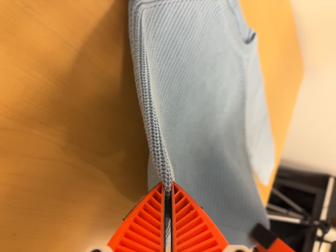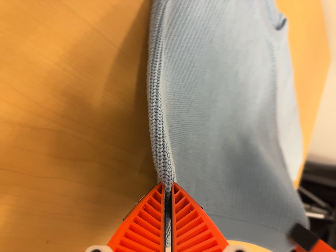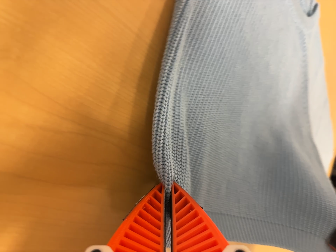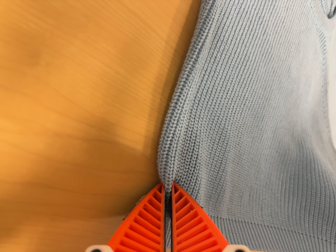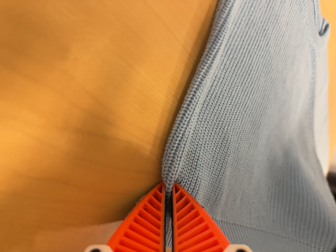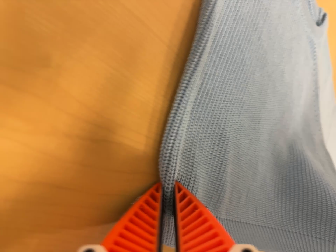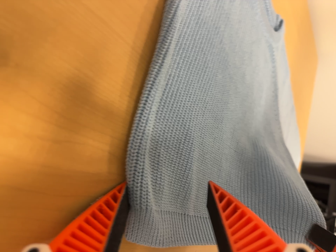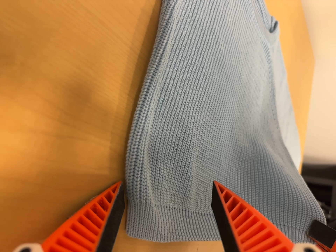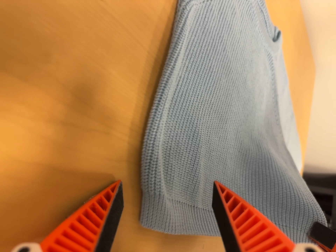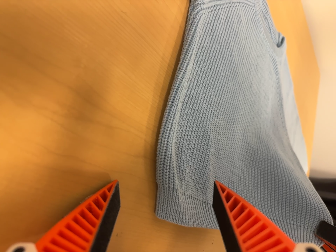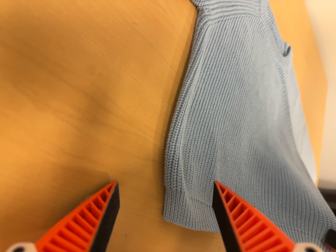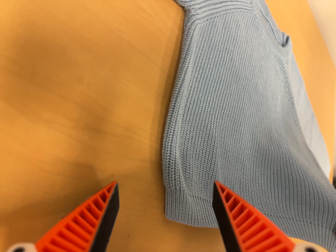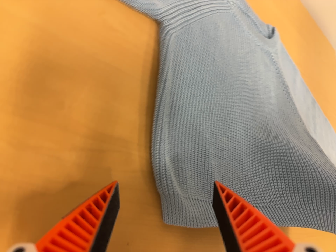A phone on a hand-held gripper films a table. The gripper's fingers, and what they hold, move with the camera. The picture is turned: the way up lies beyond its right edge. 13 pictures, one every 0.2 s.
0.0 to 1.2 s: The camera travels to its left and forward, about 7 cm, so close, fixed things drift to the right.
1.2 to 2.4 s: The camera travels backward, about 8 cm, so what stands in front gets smaller. Its aim tips toward the top of its view by about 10 degrees, and the scene shifts downward. It rolls about its line of sight by about 15 degrees, and the scene rotates counterclockwise.
The film runs backward here.
